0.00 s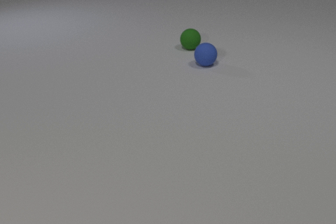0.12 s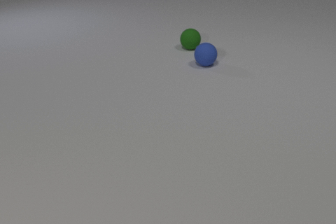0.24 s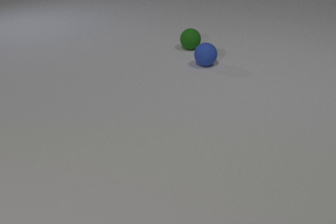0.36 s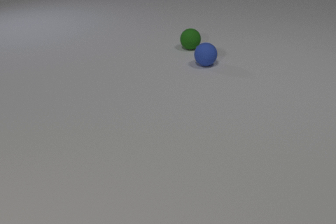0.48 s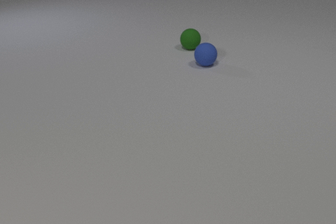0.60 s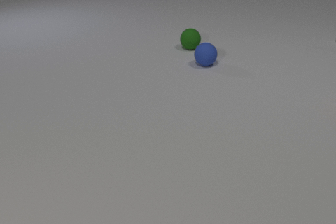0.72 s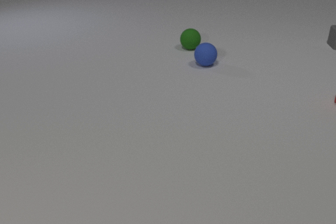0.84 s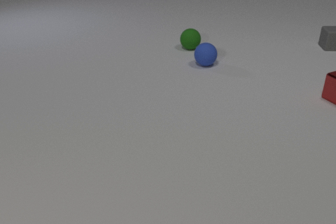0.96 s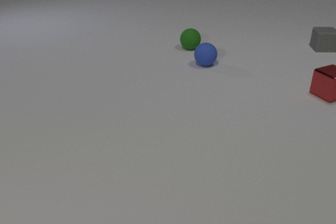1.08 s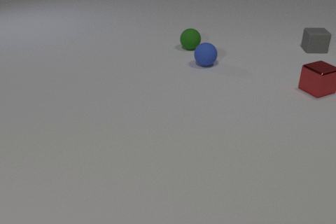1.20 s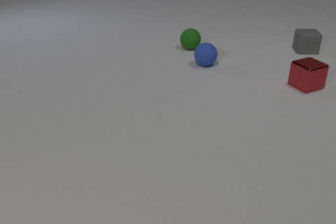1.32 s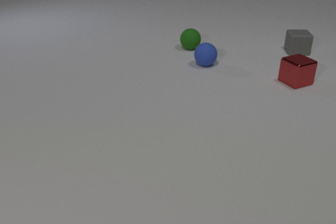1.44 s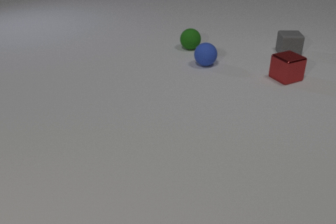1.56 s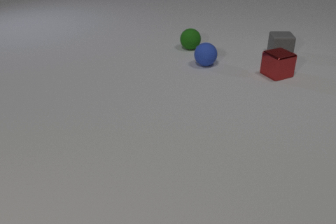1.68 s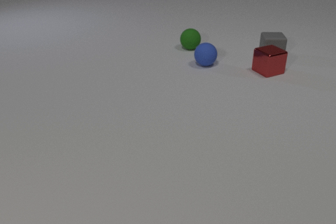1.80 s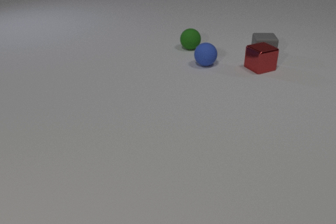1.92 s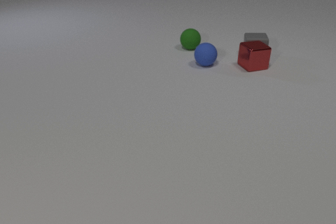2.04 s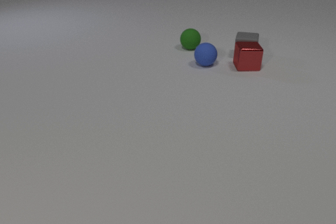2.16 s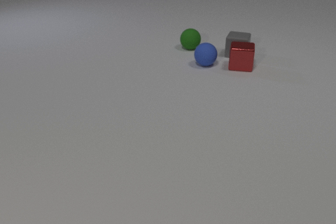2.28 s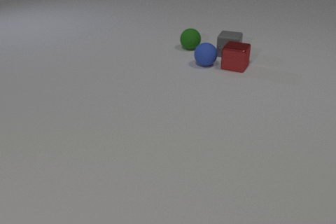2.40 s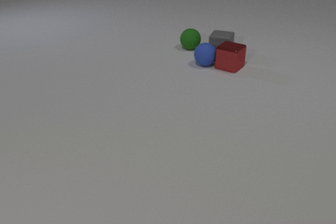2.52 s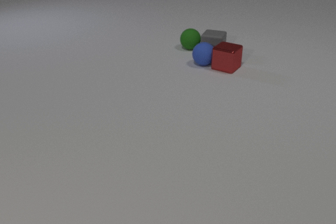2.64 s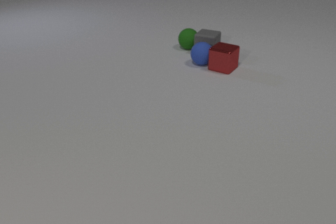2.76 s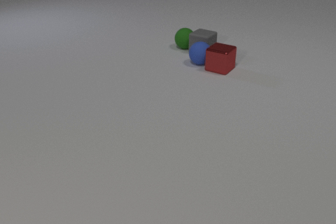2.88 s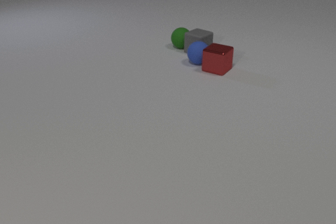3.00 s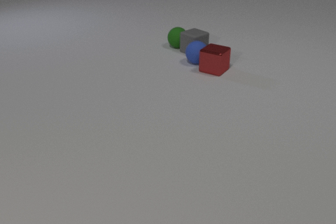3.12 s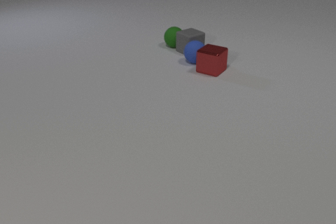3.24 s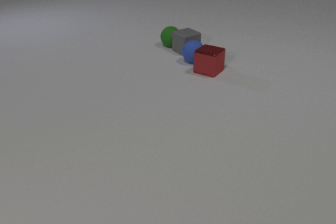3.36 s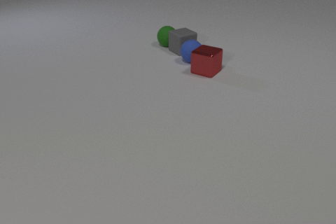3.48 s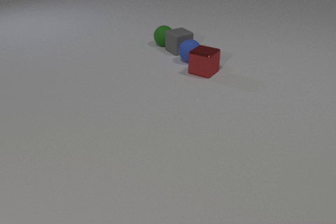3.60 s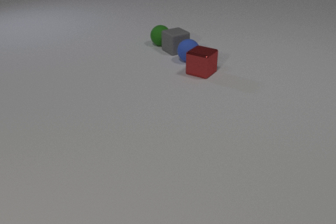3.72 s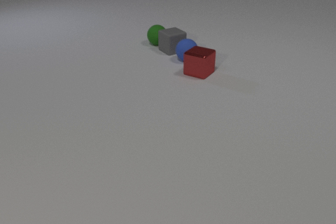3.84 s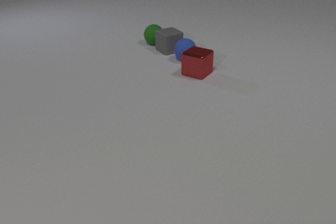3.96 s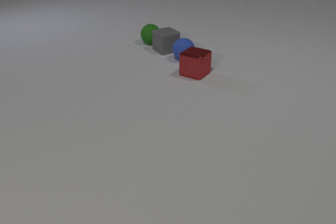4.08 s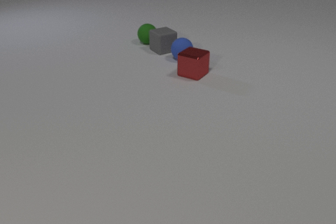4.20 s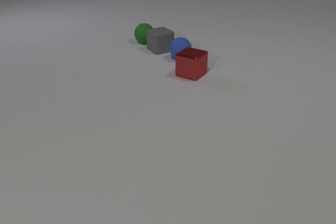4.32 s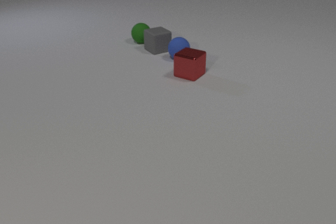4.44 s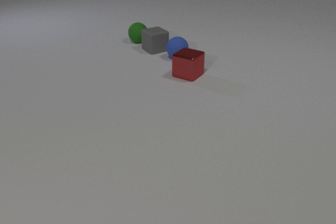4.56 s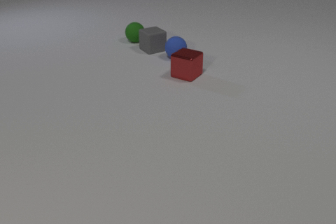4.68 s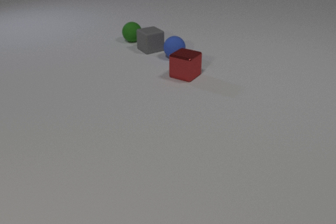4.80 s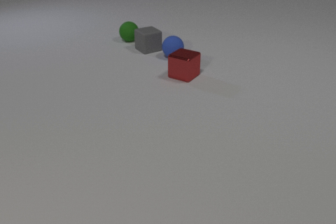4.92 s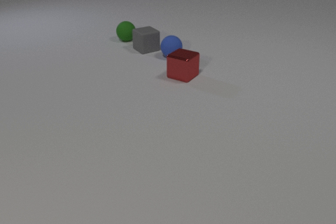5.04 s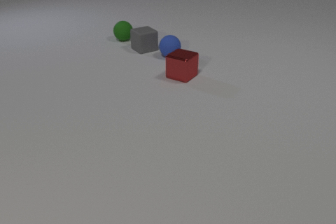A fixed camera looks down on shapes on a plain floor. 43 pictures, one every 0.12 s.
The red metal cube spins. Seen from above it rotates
clockwise.
The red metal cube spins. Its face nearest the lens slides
to the left.
0.00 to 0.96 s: The red metal cube comes in at the right edge, slides to the left and away from the camera. The gray rubber cube comes in at the right edge, slides to the left and toward the camera.
0.96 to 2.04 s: The red metal cube slides to the left and away from the camera, spins clockwise seen from above by about 30 degrees, its near face sliding to the left. The gray rubber cube slides to the left and toward the camera. The red metal cube and the gray rubber cube collide.
2.04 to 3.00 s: The red metal cube slides to the left and toward the camera, spins so that its near face slides to the left, clockwise seen from above. The gray rubber cube slides to the left, spins clockwise seen from above by about 30 degrees, its near face sliding to the left. The green rubber sphere rolls to the left. The blue rubber sphere rolls to the left and away from the camera. The red metal cube and the blue rubber sphere collide. The gray rubber cube and the green rubber sphere collide.
3.00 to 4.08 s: The red metal cube slides to the left and toward the camera. The gray rubber cube slides to the left. The green rubber sphere rolls to the left. The blue rubber sphere rolls to the left and away from the camera.
4.08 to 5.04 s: The red metal cube slides to the left and toward the camera. The gray rubber cube slides to the left. The green rubber sphere rolls to the left and away from the camera. The blue rubber sphere rolls to the left and away from the camera.
What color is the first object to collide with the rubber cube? red.
How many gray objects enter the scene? 1.
Are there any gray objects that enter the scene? yes.
